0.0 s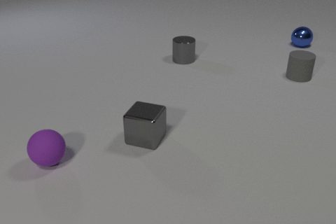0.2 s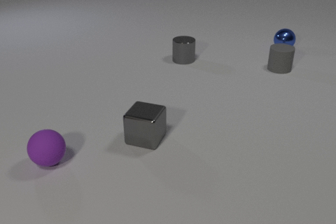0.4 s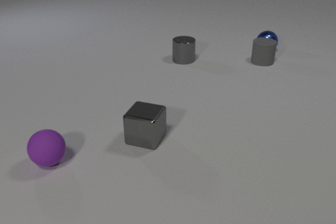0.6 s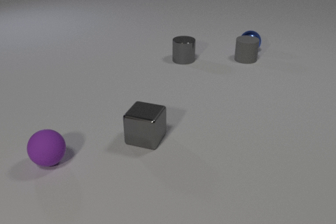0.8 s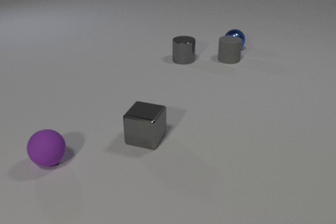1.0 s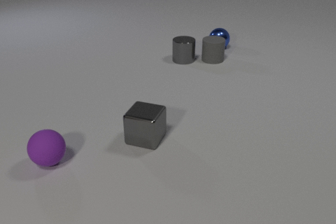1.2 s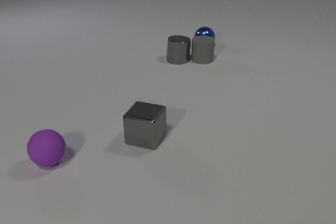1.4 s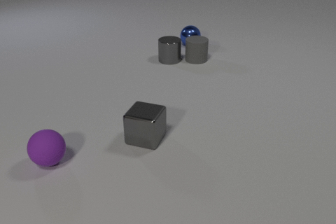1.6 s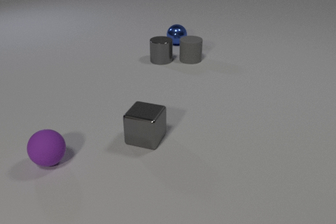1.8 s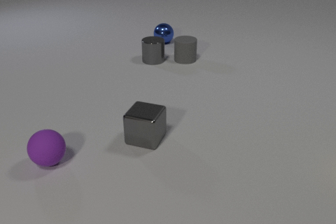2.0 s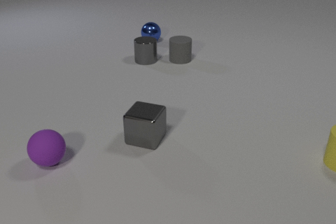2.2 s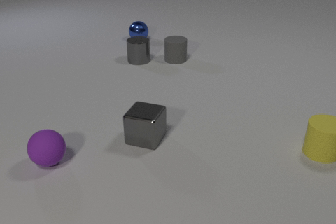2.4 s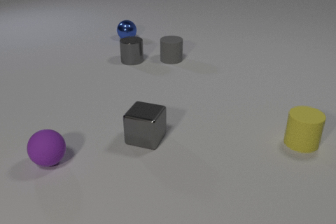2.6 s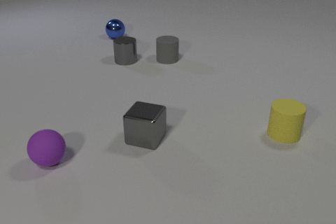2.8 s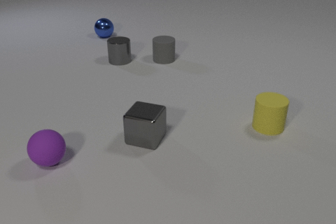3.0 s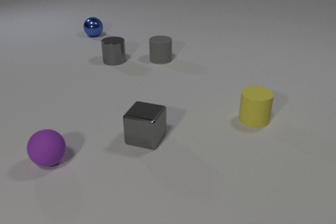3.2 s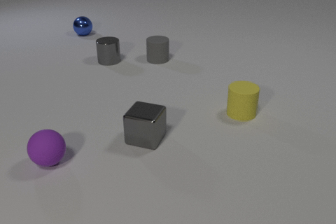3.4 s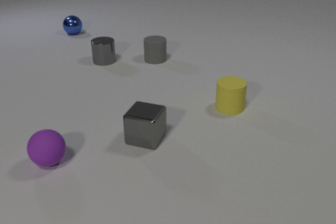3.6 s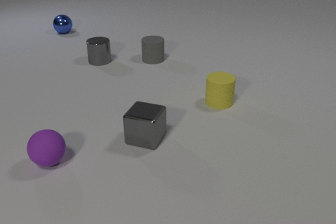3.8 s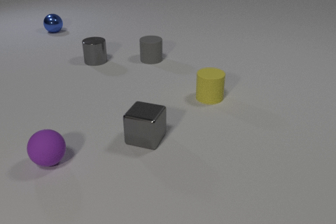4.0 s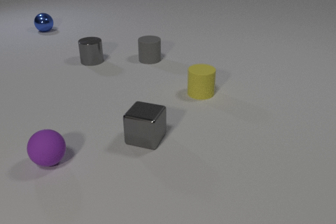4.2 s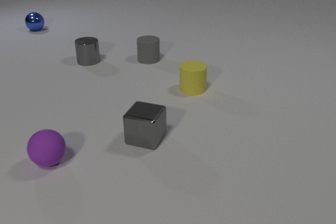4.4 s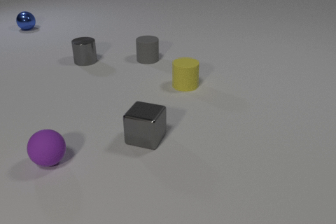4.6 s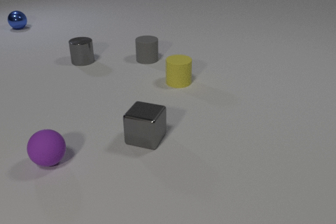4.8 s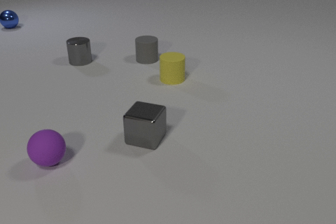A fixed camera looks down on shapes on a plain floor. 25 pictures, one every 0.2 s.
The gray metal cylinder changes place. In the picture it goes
to the left.
The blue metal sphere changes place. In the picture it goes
to the left.
0.0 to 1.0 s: The blue metal sphere rolls to the left. The gray rubber cylinder slides to the left. The blue metal sphere and the gray rubber cylinder collide.
1.0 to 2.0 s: The blue metal sphere rolls to the left. The gray rubber cylinder slides to the left. The gray metal cylinder slides to the left. The yellow rubber cylinder comes in at the right edge, slides to the left. The gray rubber cylinder and the gray metal cylinder collide.
2.0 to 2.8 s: The blue metal sphere rolls to the left and away from the camera. The gray rubber cylinder slides to the left. The gray metal cylinder slides to the left. The yellow rubber cylinder slides to the left and away from the camera.
2.8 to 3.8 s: The blue metal sphere rolls to the left and away from the camera. The gray rubber cylinder slides to the left. The gray metal cylinder slides to the left. The yellow rubber cylinder slides to the left and away from the camera.
3.8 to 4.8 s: The blue metal sphere rolls to the left and away from the camera. The gray metal cylinder slides to the left. The yellow rubber cylinder slides away from the camera and to the left.
How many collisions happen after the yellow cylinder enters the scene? 0.
What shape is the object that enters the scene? cylinder.
Are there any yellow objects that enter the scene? yes.
